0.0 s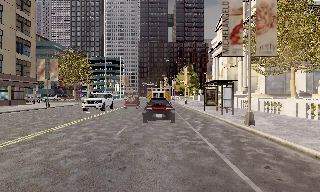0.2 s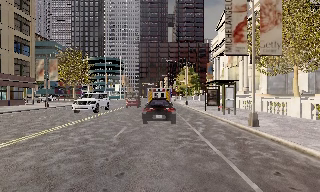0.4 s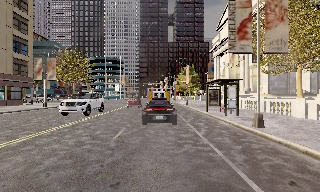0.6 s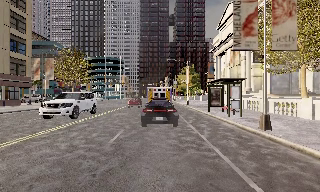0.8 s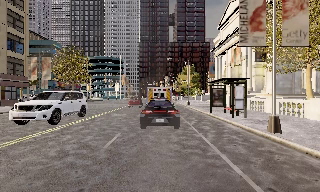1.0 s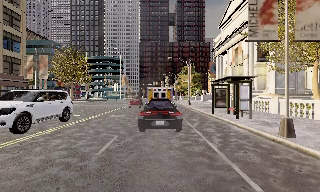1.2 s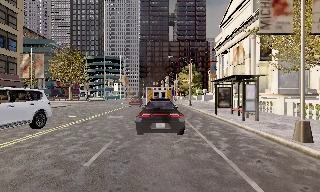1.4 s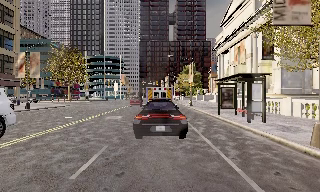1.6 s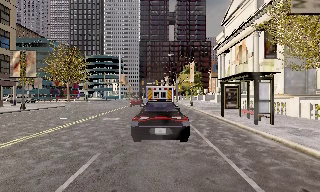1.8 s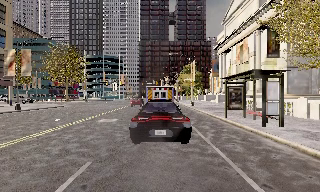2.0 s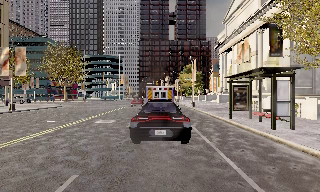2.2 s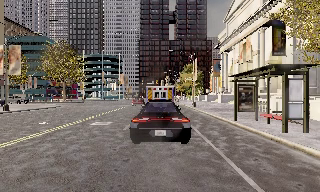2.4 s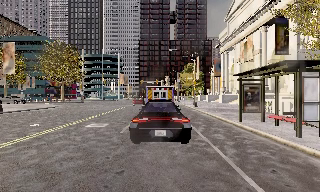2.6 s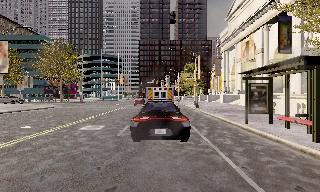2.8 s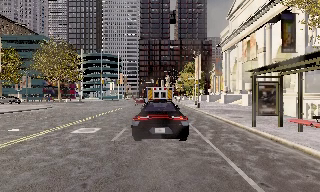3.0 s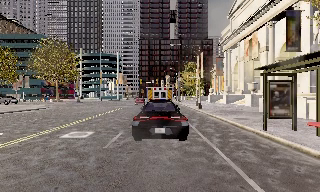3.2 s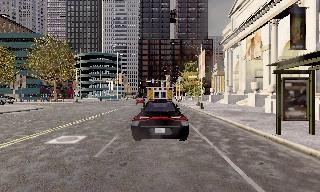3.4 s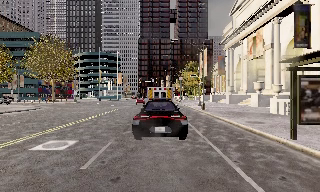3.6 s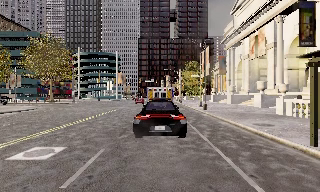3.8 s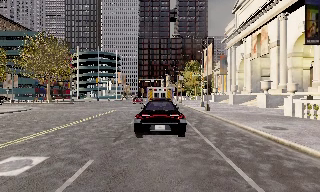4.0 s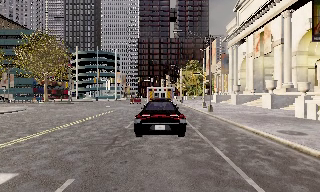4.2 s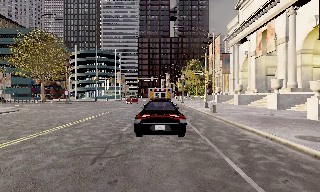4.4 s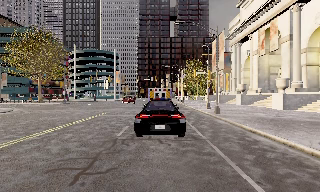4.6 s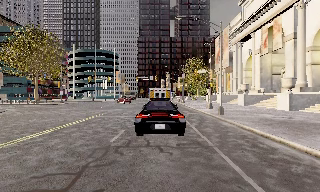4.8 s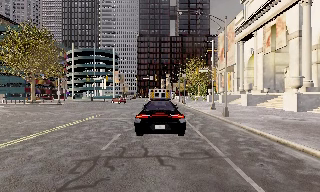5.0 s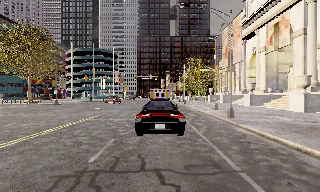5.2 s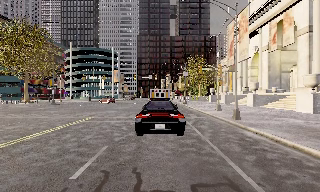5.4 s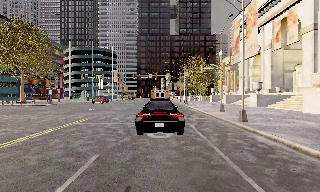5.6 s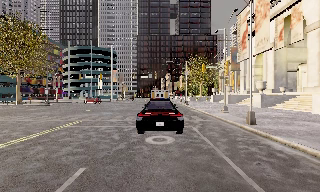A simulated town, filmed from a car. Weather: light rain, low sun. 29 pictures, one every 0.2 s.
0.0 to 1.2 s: The camera travels forward, about 3 m, so what stands in front looms larger. It gains speed.
1.2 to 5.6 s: The camera travels forward, about 17 m, so what stands in front looms larger.
The film runs forward here.
